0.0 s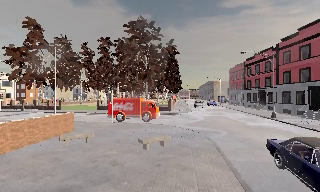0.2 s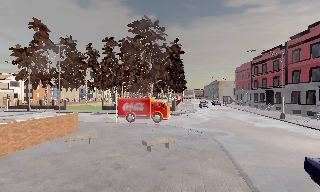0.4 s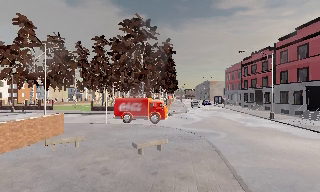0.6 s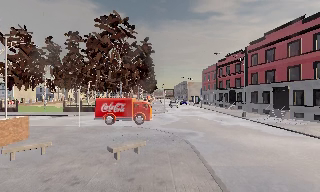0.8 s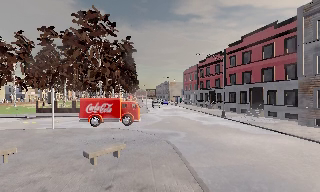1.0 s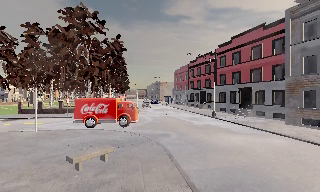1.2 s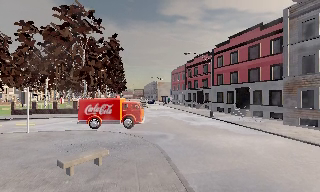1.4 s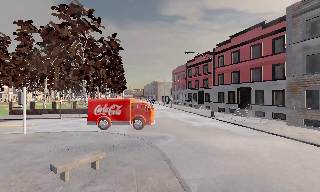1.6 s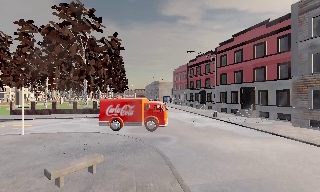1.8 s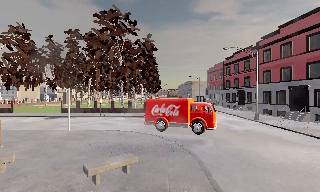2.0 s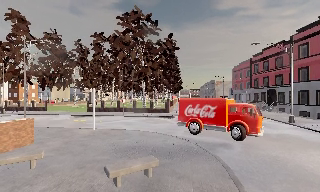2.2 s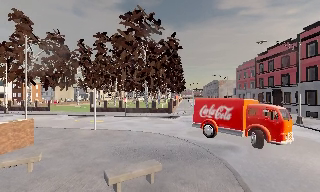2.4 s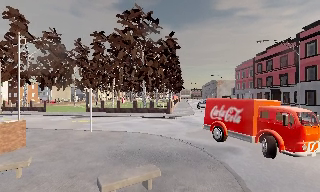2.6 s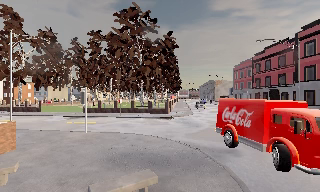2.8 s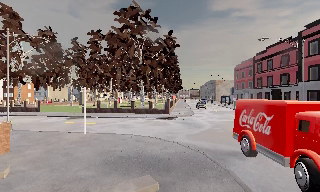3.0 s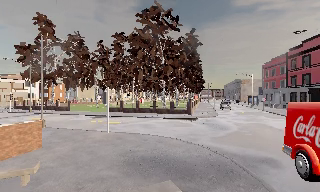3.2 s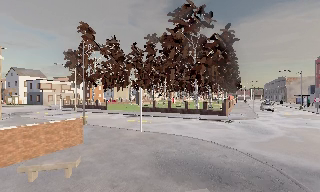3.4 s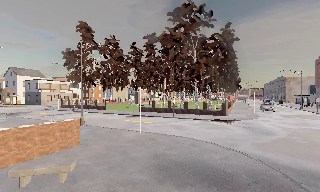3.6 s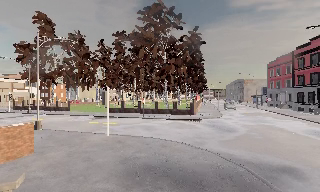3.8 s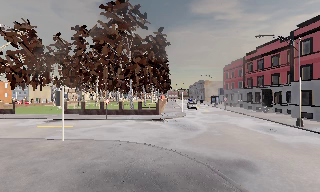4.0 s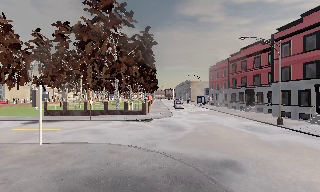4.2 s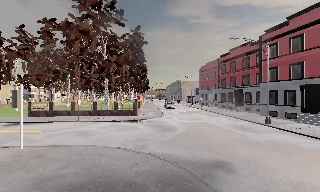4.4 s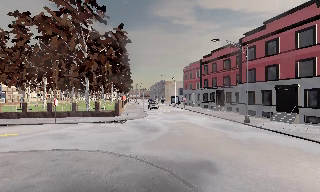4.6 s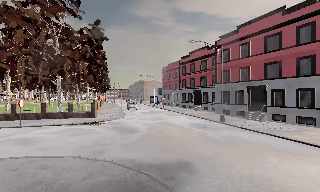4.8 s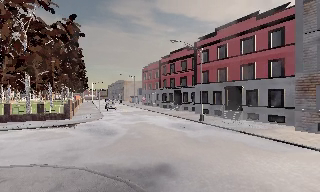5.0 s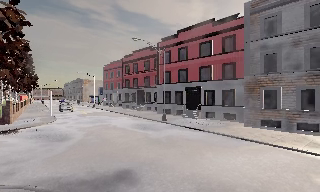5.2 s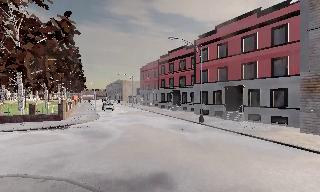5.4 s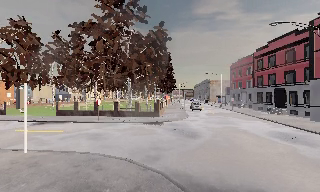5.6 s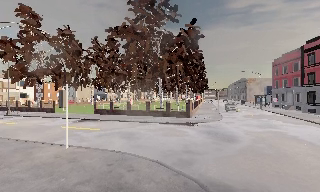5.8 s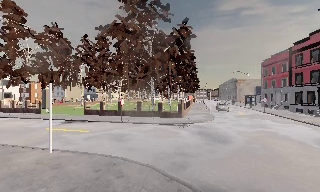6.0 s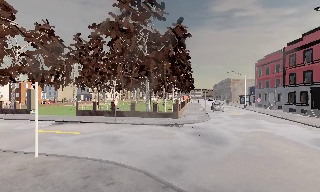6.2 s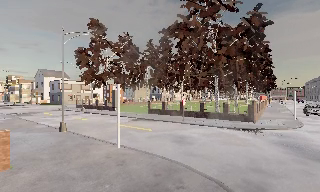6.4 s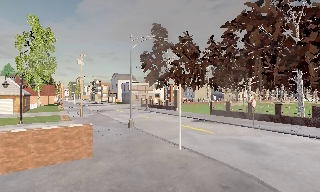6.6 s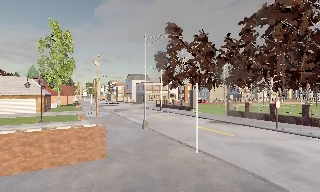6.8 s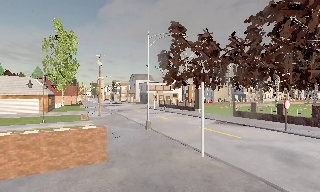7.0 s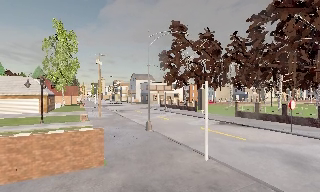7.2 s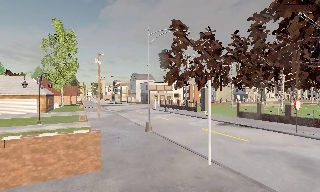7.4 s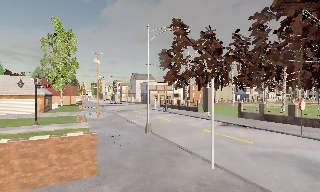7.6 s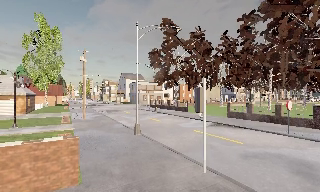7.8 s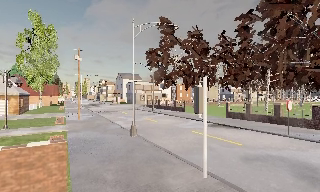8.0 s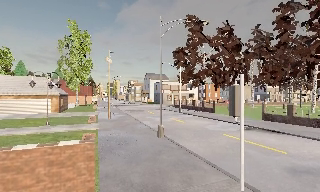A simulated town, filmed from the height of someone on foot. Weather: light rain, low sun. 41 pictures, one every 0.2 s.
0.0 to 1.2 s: The scene slides to the left, as the camera pans about 20 degrees to its right. It travels forward, about 2 m, so what stands in front looms larger.
1.2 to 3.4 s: The scene slides to the right, as the camera pans about 40 degrees to its left. It travels forward, about 3.5 m.
3.4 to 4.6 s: The scene slides to the left, as the camera pans about 45 degrees to its right. It travels forward, about 1.5 m.
4.6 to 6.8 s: The camera pans to its left, which is counterclockwise from overhead, by about 80 degrees. It travels forward, about 4 m.
6.8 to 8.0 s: The camera travels forward, about 2 m, so what stands in front looms larger.
The film runs forward here.
